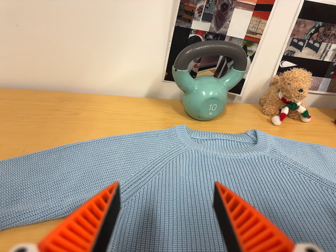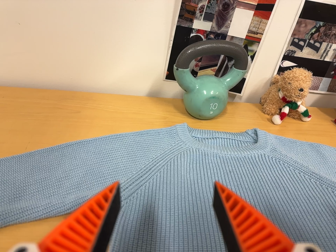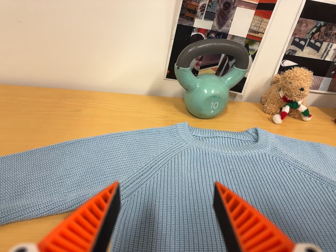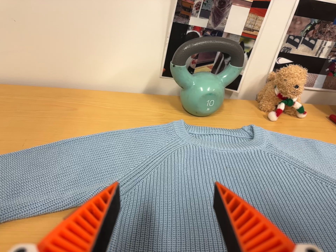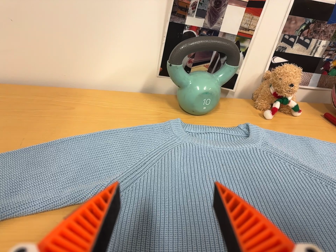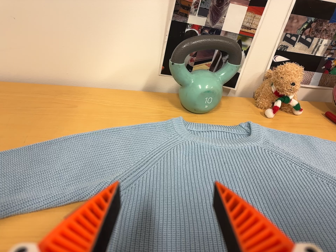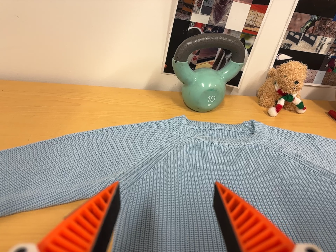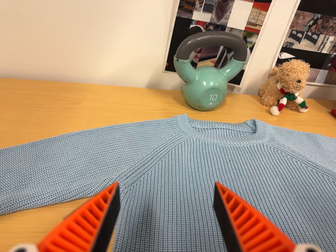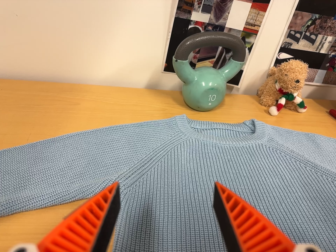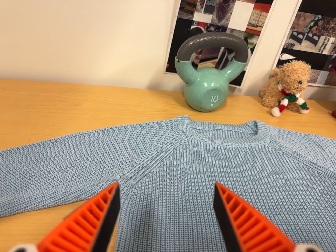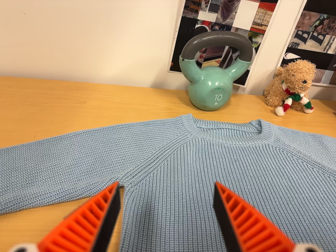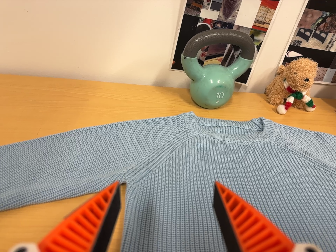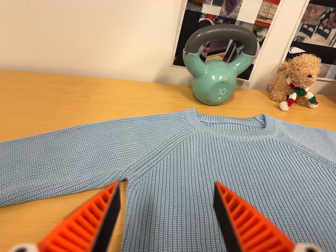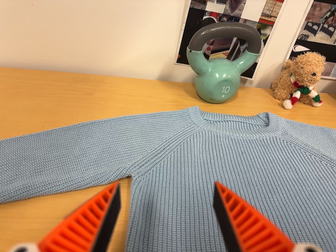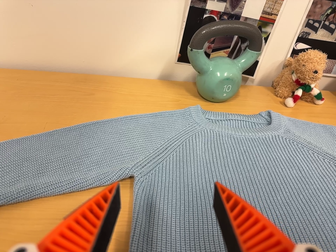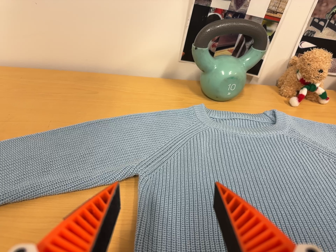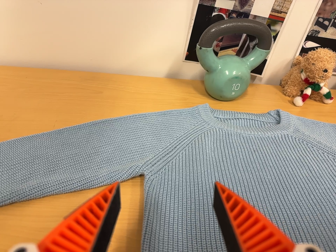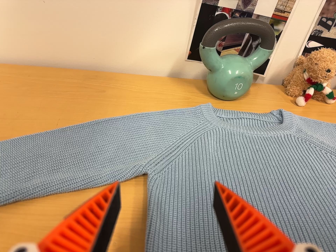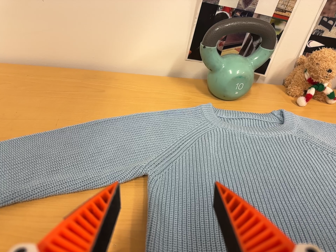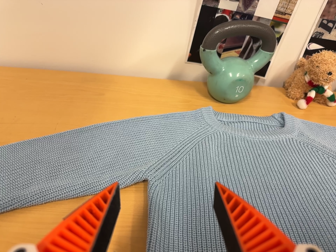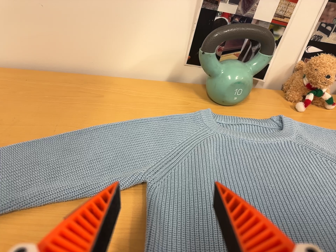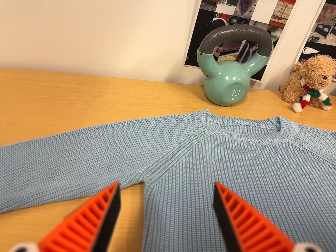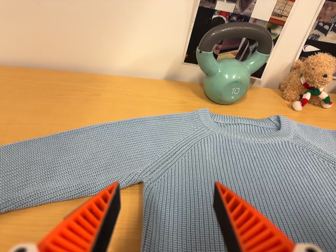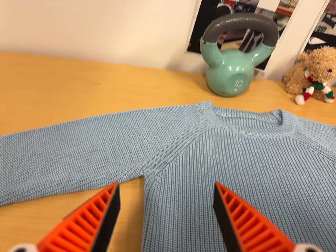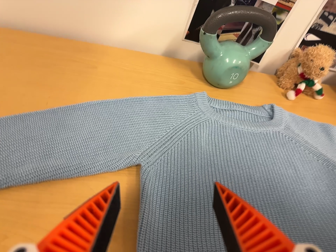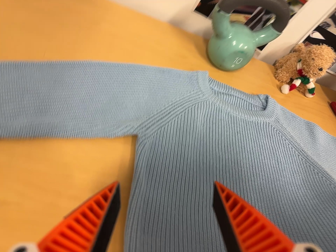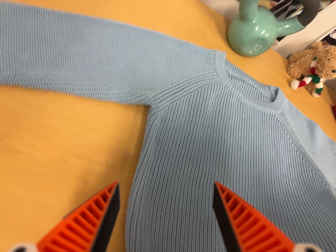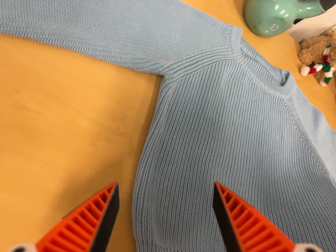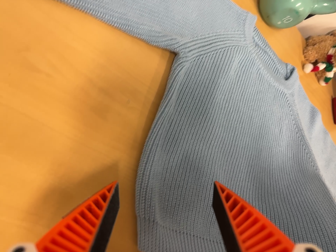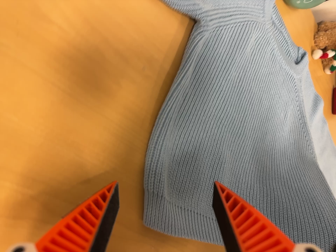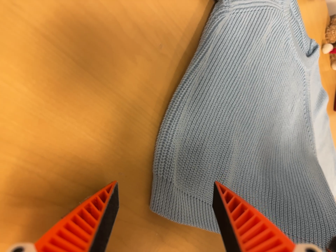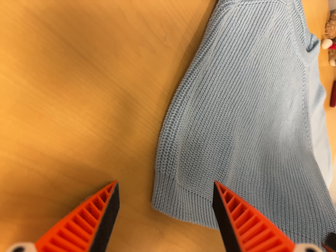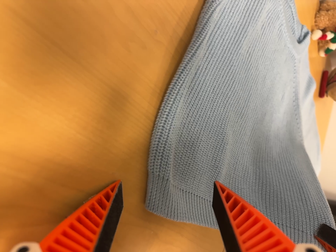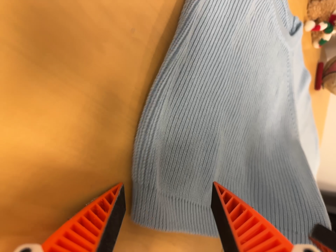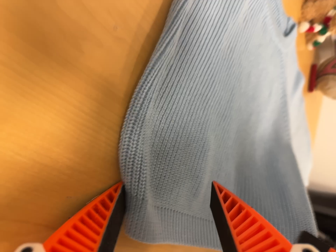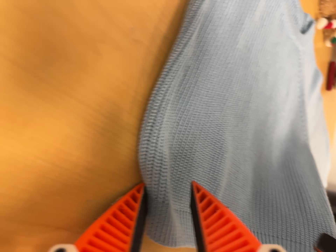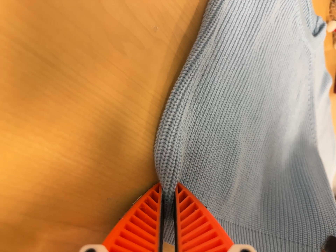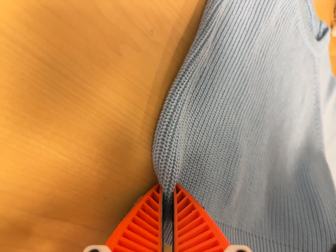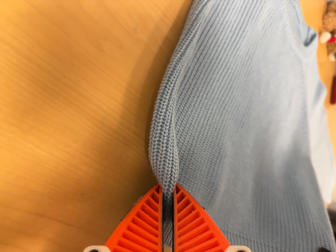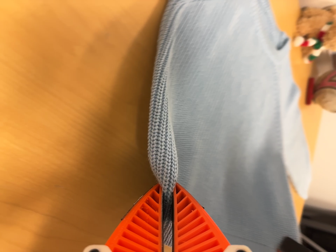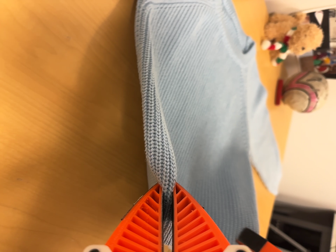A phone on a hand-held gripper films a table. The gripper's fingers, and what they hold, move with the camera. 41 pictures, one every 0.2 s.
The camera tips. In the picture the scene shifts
upward.
0.0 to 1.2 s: The camera shifts only a little, or ends up much as it began.
1.2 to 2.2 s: The camera keeps its place and its aim.
2.2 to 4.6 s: The camera shifts only a little, or ends up much as it began.
4.6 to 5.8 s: The camera pans to its right by about 20 degrees. It travels to its left, about 16 cm. Its aim tips toward the bottom of its view by about 30 degrees, and the scene shifts upward. It rolls about its line of sight by about 40 degrees, and the scene rotates clockwise.
5.8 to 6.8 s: The camera travels forward, about 6 cm, so what stands in front looms larger. Its aim tips toward the bottom of its view by about 10 degrees, and the scene shifts upward.
6.8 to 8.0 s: The camera travels to its right, about 6 cm, so close, fixed things drift to the left.
The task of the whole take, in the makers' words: fold up.
The film runs forward here.
